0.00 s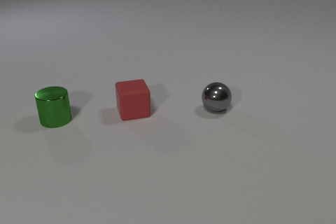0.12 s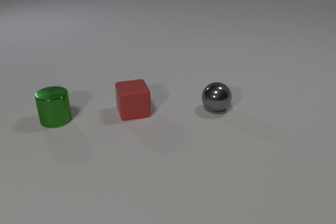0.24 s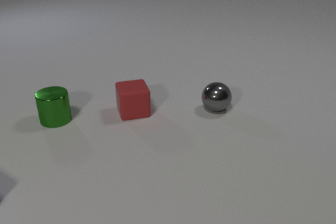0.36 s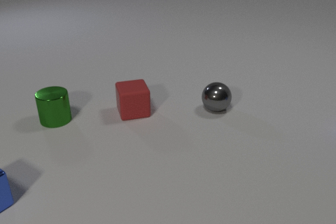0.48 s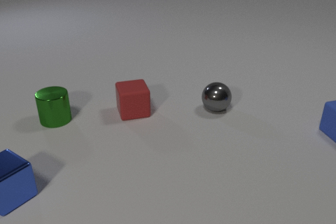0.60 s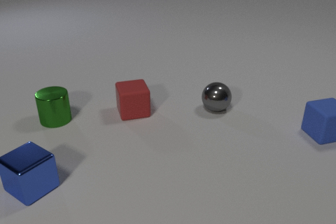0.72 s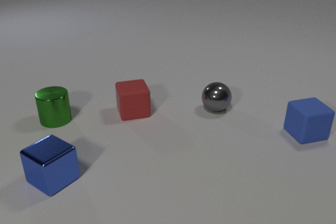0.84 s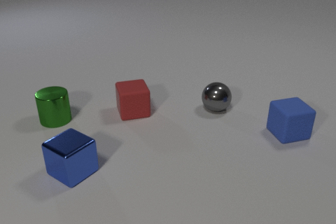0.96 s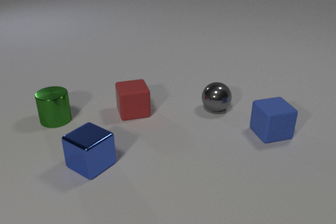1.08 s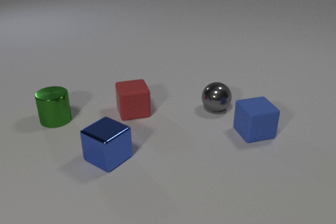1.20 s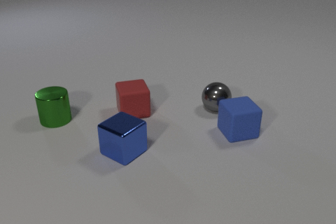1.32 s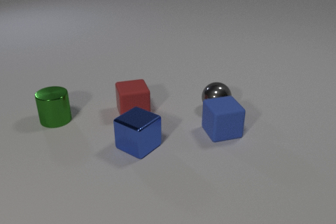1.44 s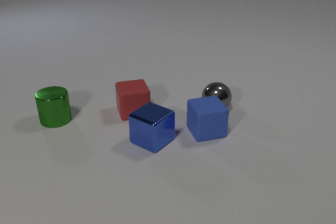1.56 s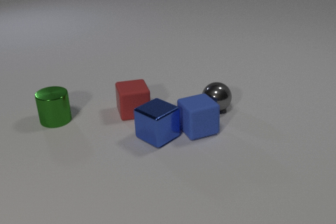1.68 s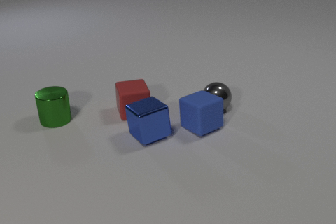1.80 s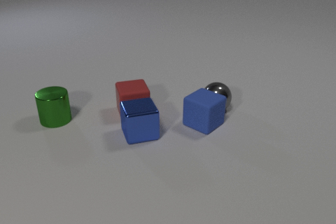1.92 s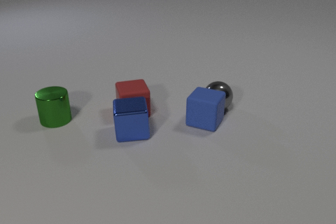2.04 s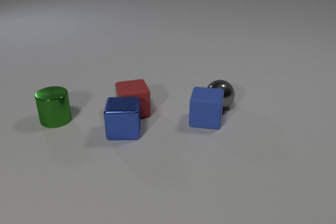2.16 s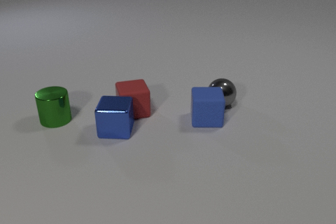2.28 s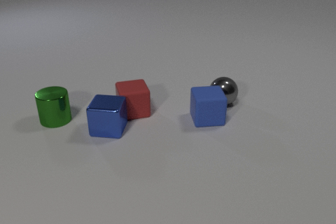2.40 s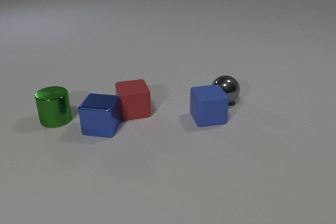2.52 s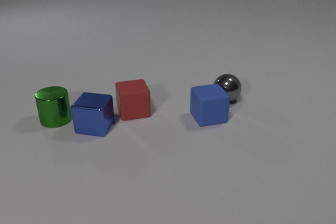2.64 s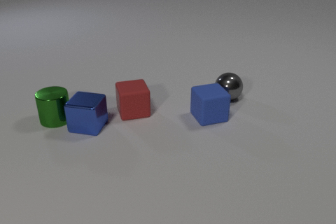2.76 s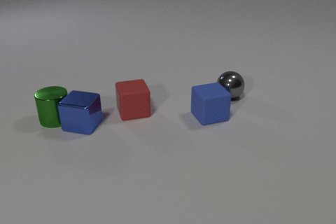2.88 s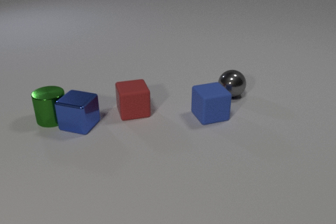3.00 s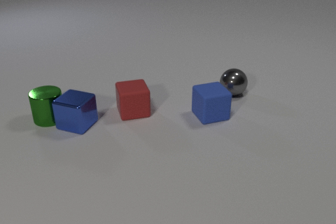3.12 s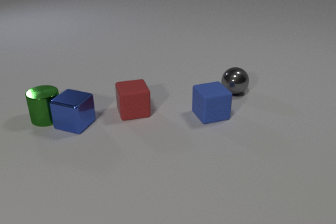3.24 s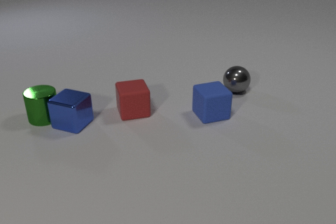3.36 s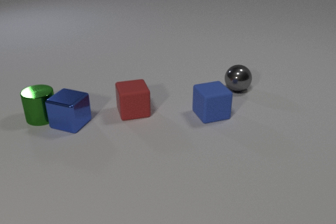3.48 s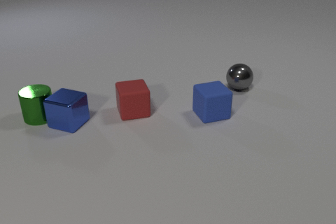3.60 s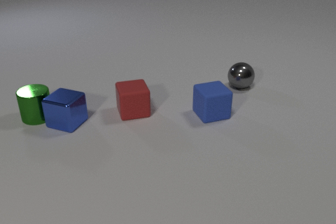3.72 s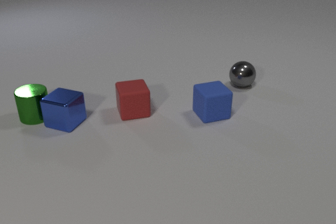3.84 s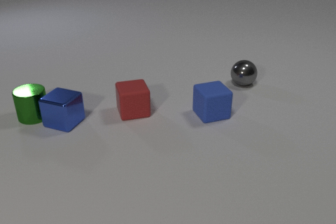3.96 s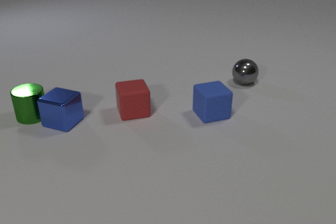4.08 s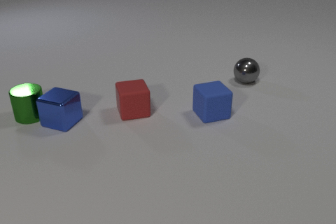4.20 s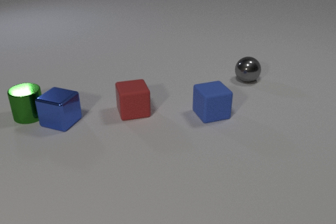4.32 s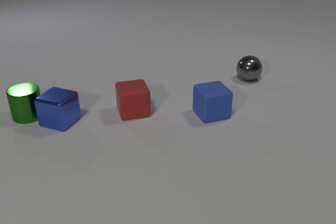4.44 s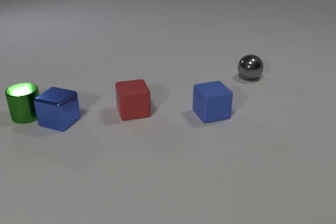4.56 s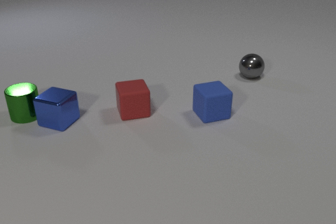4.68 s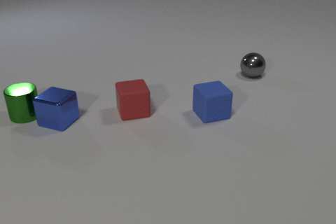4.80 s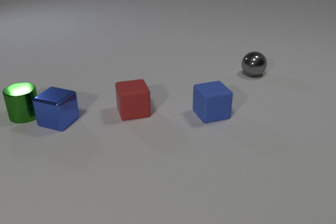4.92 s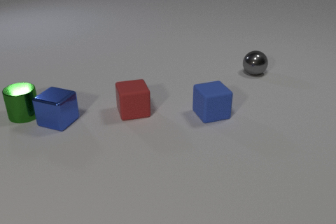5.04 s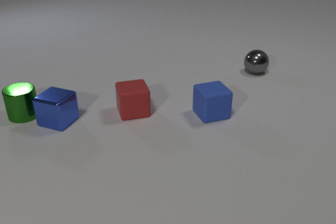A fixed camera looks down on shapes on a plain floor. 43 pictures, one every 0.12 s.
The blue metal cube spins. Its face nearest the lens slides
to the left.
The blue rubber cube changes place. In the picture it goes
to the left.
0.00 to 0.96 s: The blue rubber cube comes in at the right edge, slides to the left. The blue metal cube comes in at the left edge, slides to the right.
0.96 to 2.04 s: The blue rubber cube slides to the left, spins counterclockwise seen from above by about 60 degrees, its near face sliding to the right. The blue metal cube slides away from the camera and to the right, spins so that its near face slides to the left, clockwise seen from above. The blue rubber cube and the blue metal cube collide. The blue rubber cube and the gray metal sphere collide.
2.04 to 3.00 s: The blue rubber cube slides away from the camera, spins counterclockwise seen from above by about 30 degrees, its near face sliding to the right. The blue metal cube slides to the left and away from the camera, spins clockwise seen from above by about 30 degrees, its near face sliding to the left. The gray metal sphere rolls away from the camera and to the right. The green metal cylinder moves, and ends about where it began. The blue metal cube and the green metal cylinder collide.
3.00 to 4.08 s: The blue metal cube slides to the left and away from the camera. The gray metal sphere rolls away from the camera. The green metal cylinder slides to the left and away from the camera.
4.08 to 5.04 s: The gray metal sphere rolls away from the camera. The green metal cylinder slides to the left.
What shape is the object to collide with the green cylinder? cube.
How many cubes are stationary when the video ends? 3.
Are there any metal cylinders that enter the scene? no.
